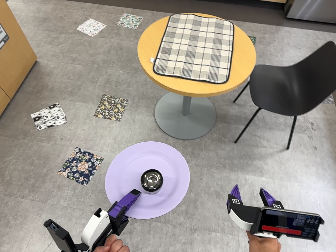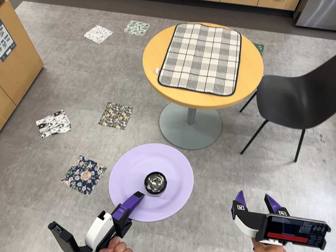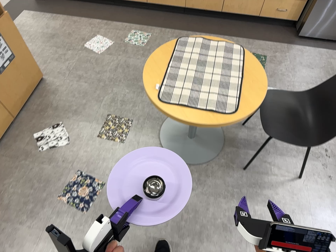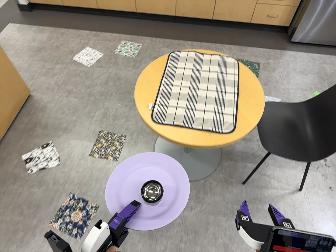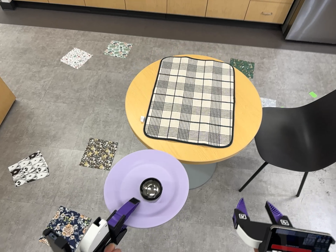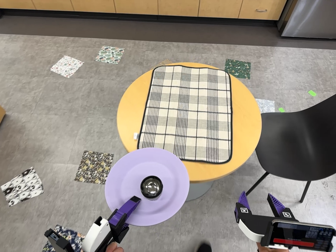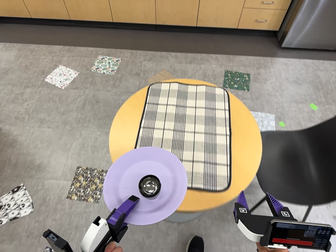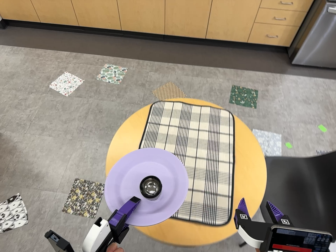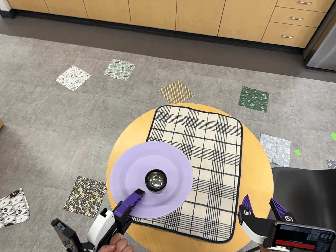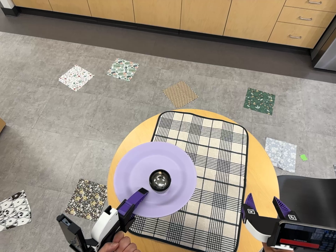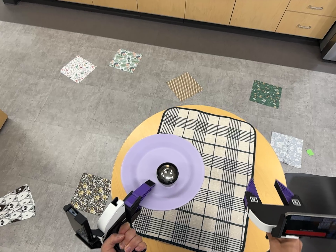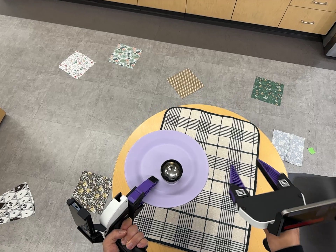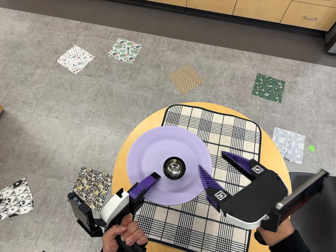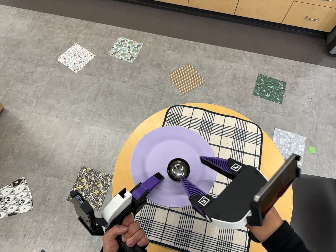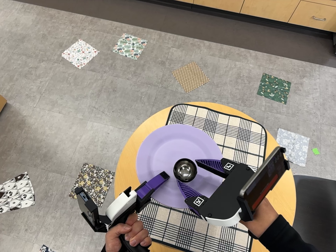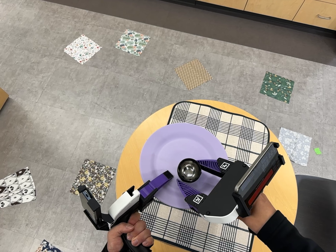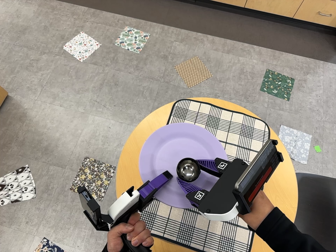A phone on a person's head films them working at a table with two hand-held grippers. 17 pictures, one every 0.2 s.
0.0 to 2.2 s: The camera travels toward the top of its view and forward, about 100 cm, so close, fixed things drift downward.
2.2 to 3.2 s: The camera shifts only a little, or ends up much as it began.
The film runs forward here.
